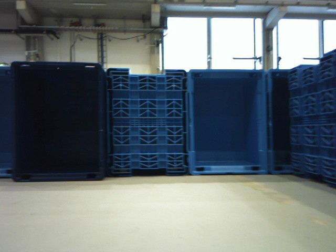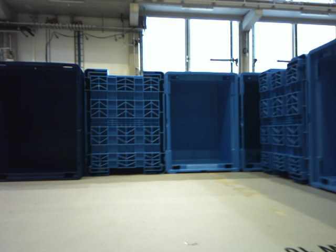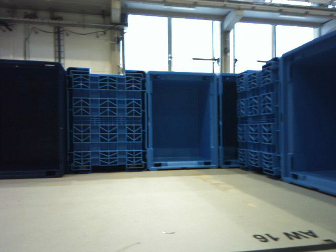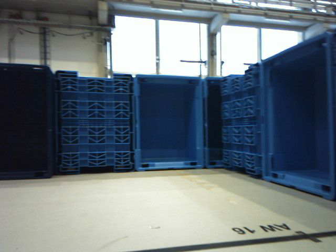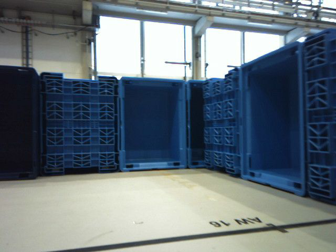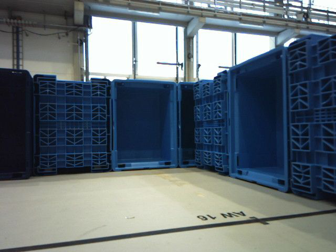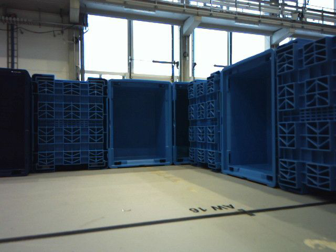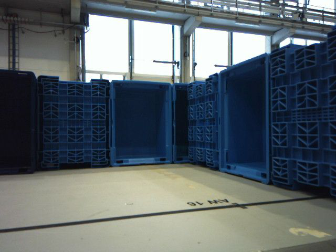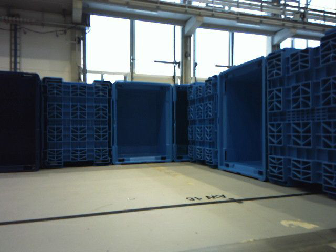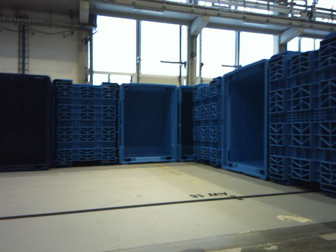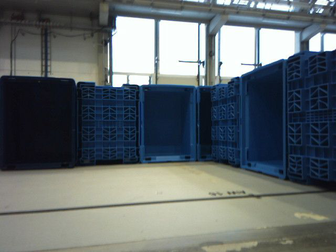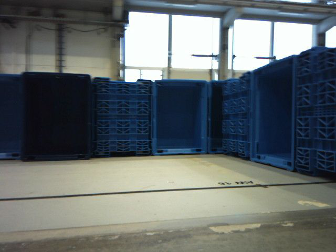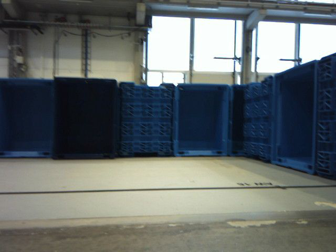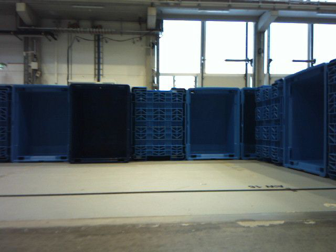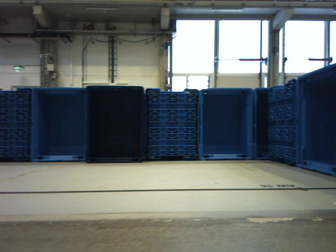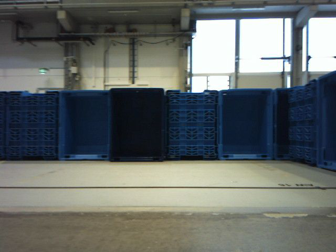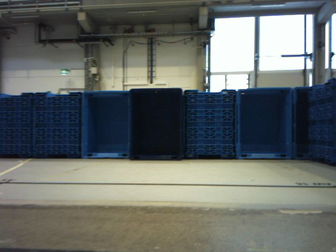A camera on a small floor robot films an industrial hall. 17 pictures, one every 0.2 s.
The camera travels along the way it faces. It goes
backward.
0.0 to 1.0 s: The scene slides to the left, as the camera pans about 15 degrees to its right. It travels backward, about 0.2 m, so what stands in front gets smaller.
1.0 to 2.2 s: The camera travels backward, about 0.2 m, so what stands in front gets smaller.
2.2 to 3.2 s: The camera swings to its left by about 15 degrees, and the scene slides to the right. It travels backward, about 0.2 m, so what stands in front gets smaller.
The film runs backward here.
